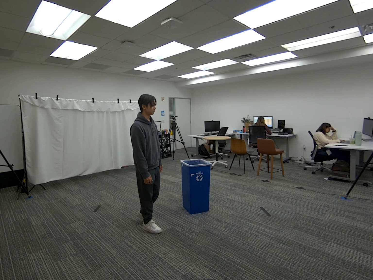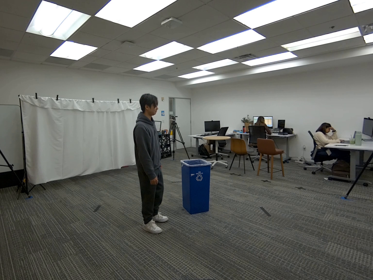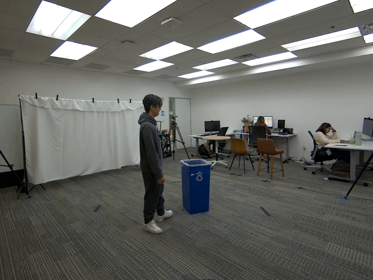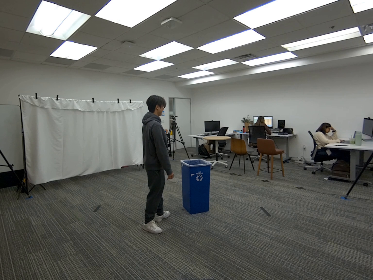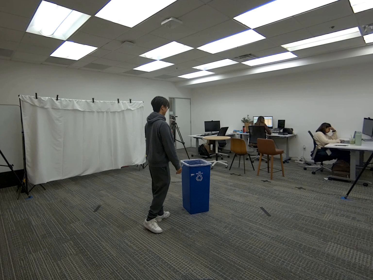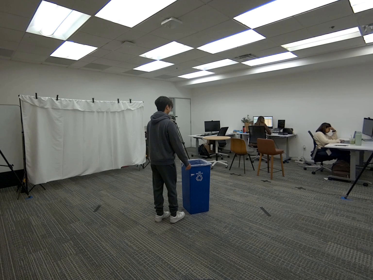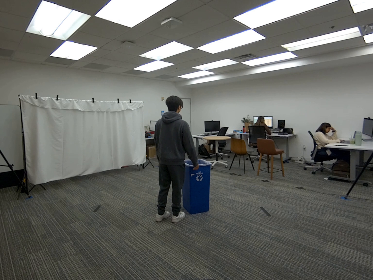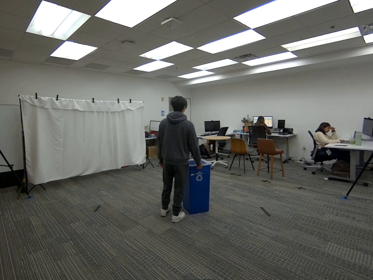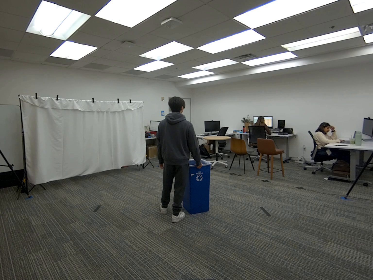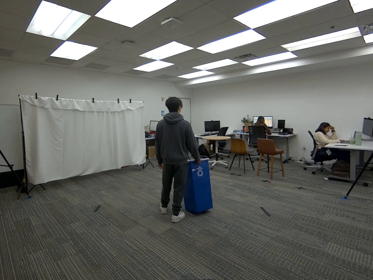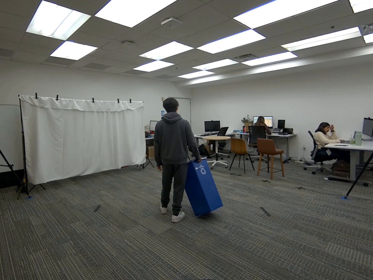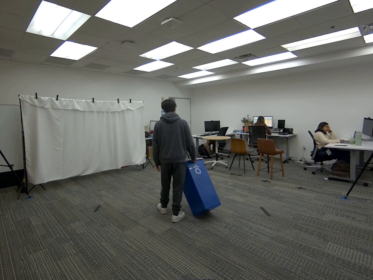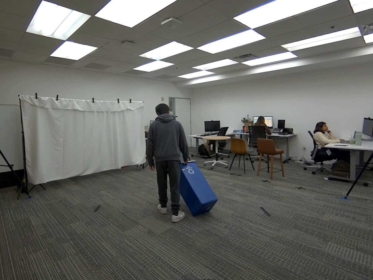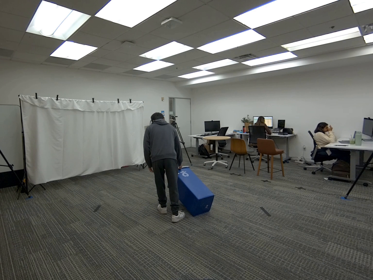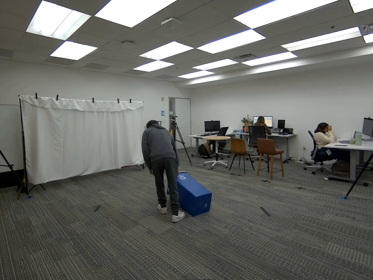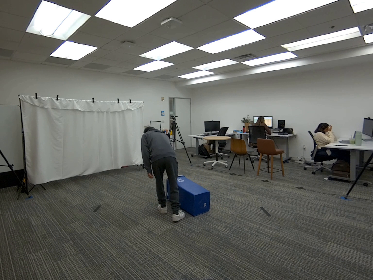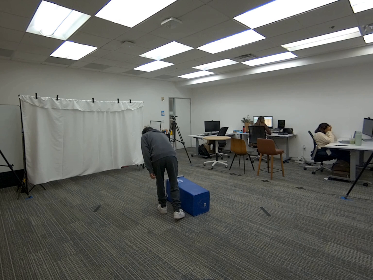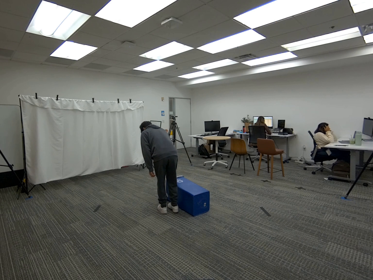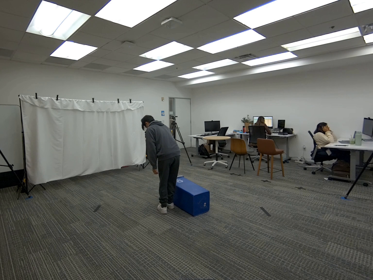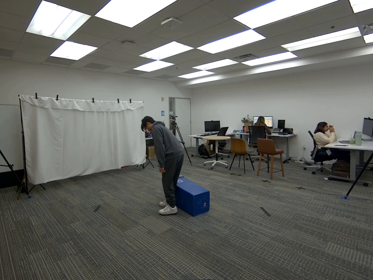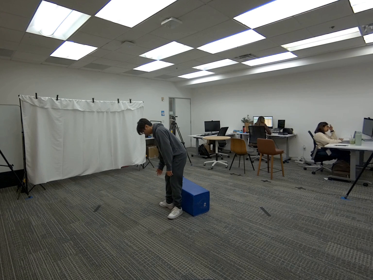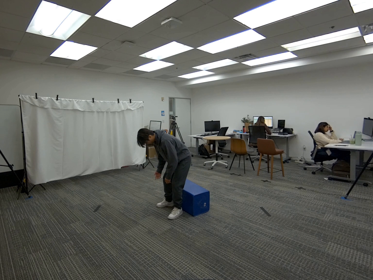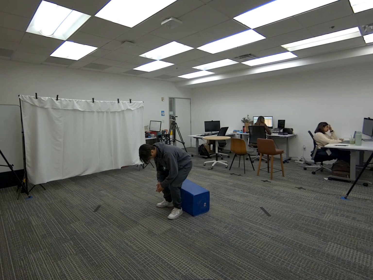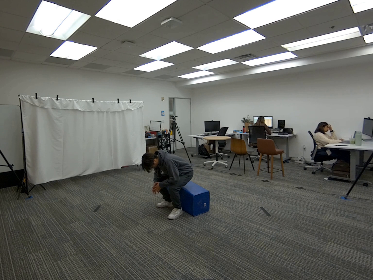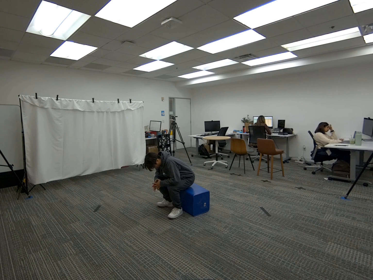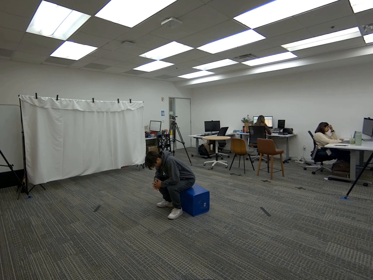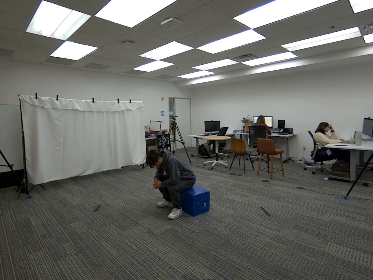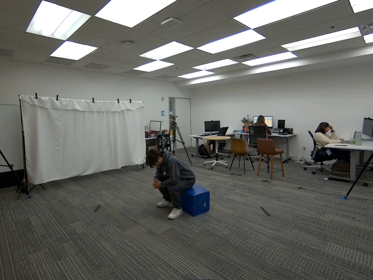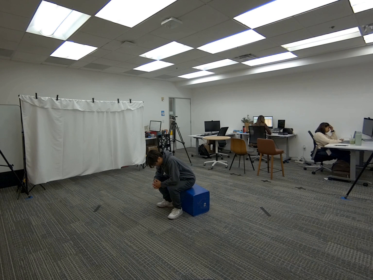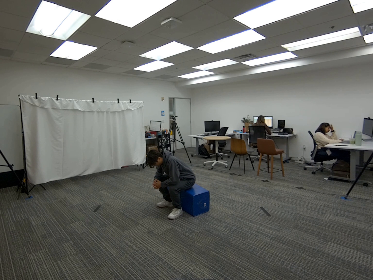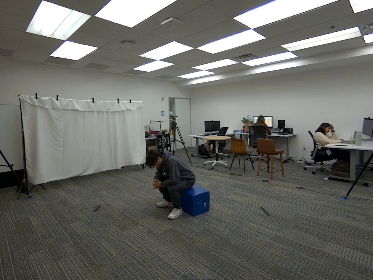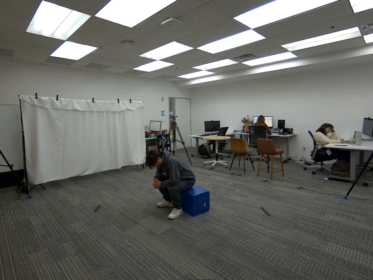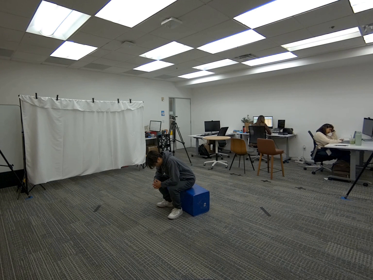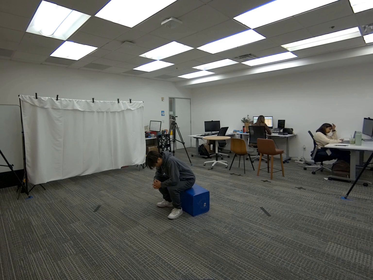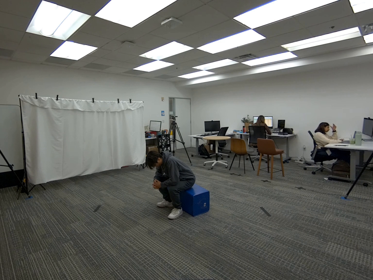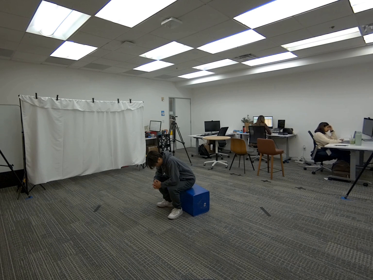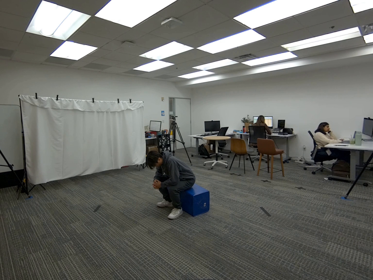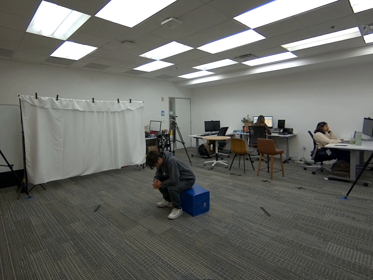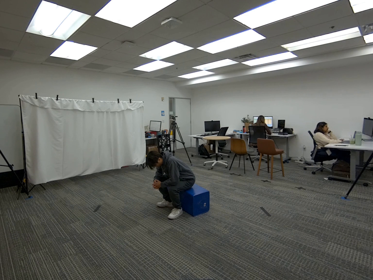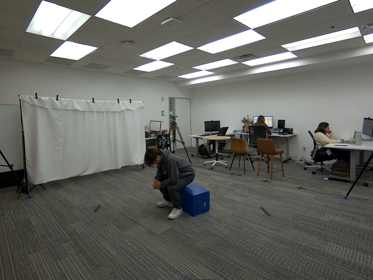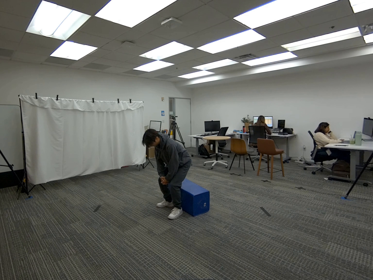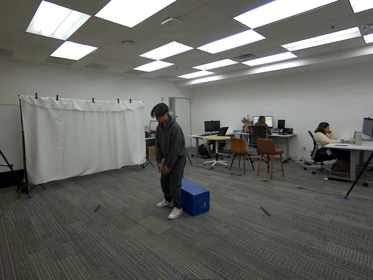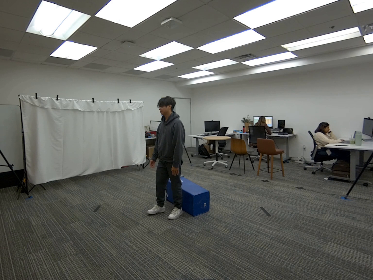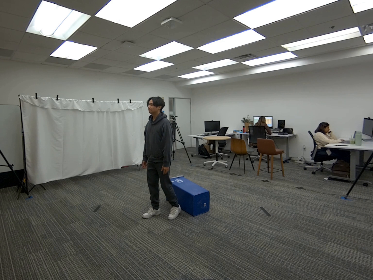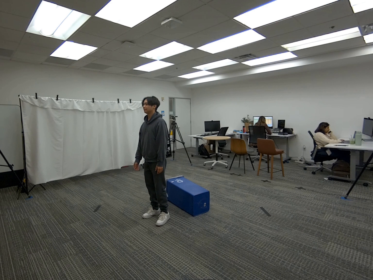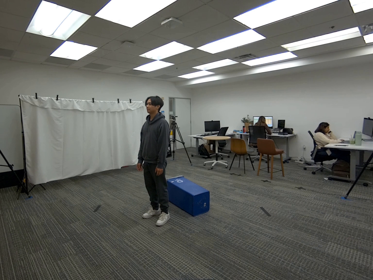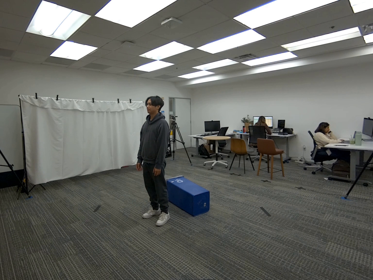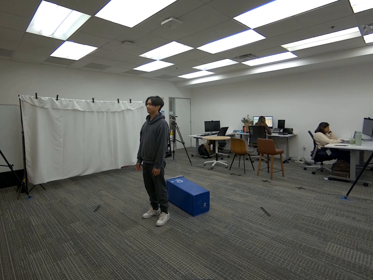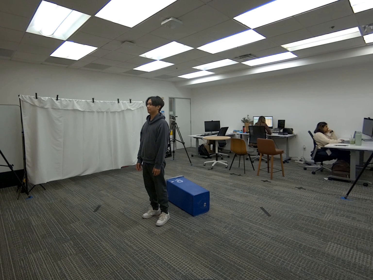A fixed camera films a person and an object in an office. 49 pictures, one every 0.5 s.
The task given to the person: Walk over to the blue trash can. Rotate it on its side. Sit on the side of the side of the trash can lightly. Stand up when finished.
